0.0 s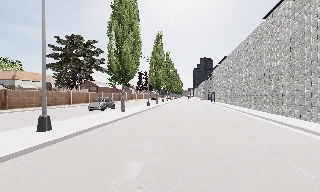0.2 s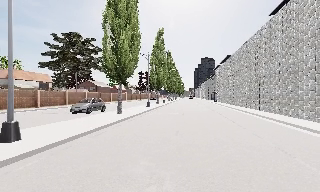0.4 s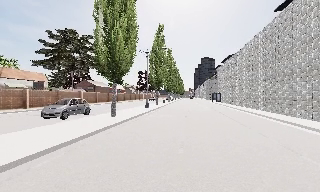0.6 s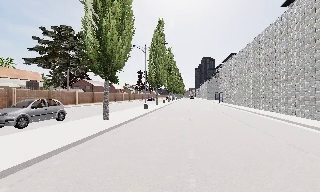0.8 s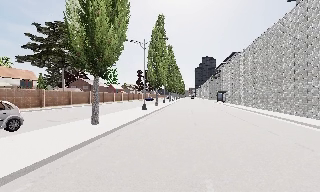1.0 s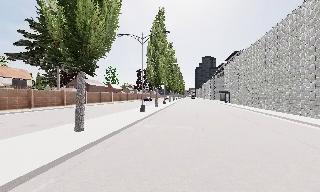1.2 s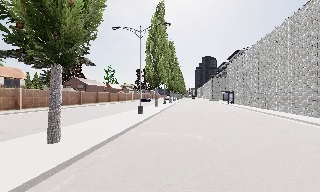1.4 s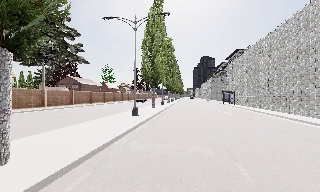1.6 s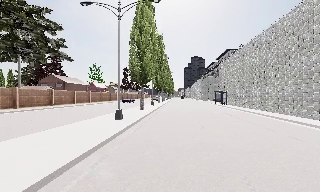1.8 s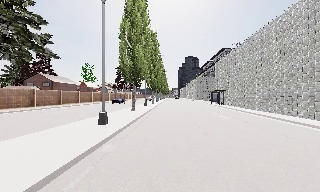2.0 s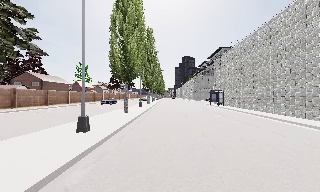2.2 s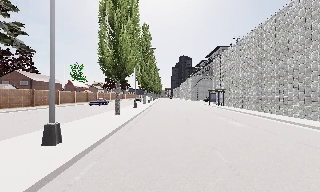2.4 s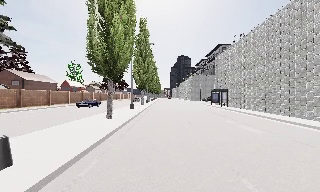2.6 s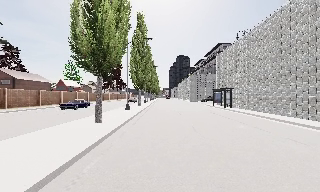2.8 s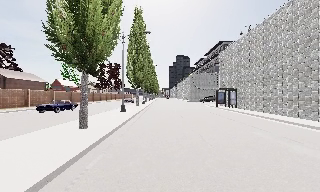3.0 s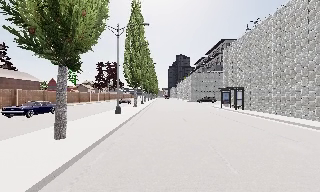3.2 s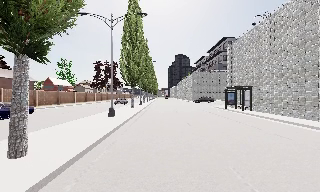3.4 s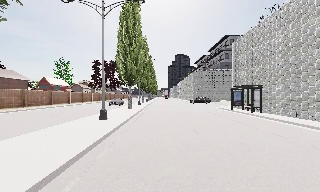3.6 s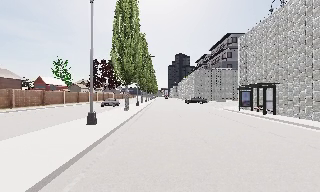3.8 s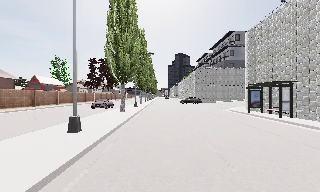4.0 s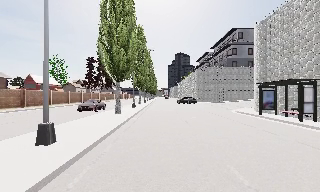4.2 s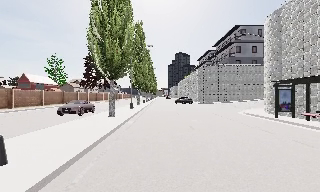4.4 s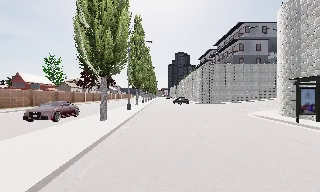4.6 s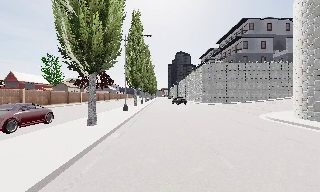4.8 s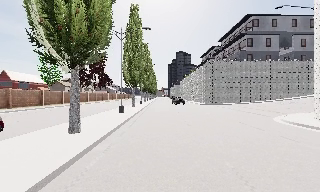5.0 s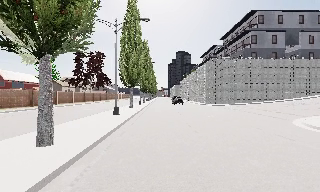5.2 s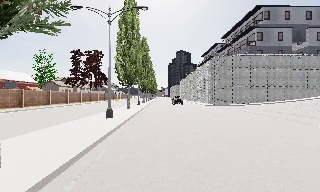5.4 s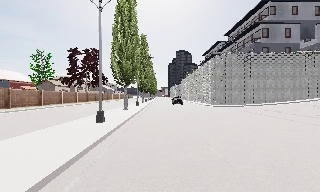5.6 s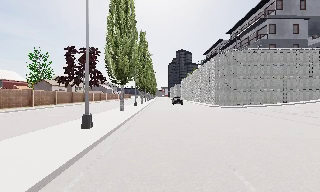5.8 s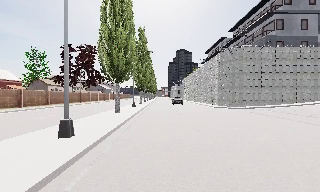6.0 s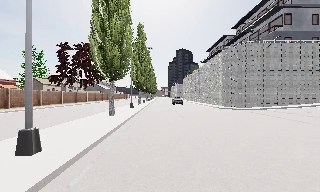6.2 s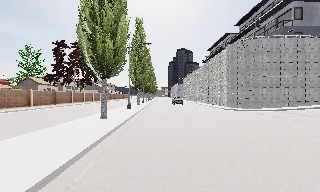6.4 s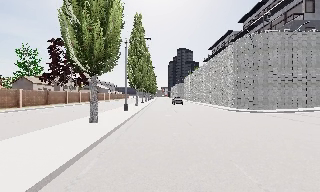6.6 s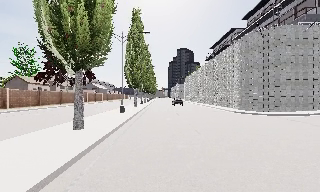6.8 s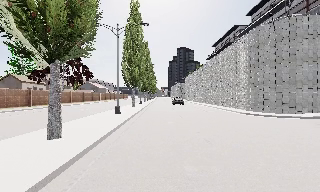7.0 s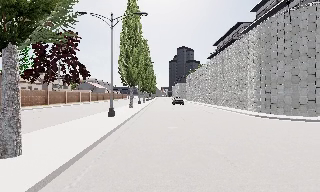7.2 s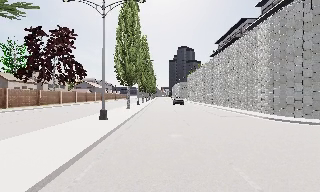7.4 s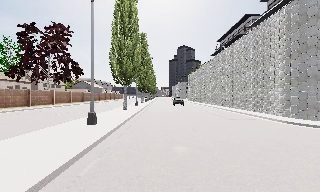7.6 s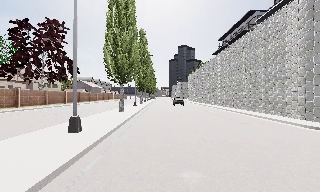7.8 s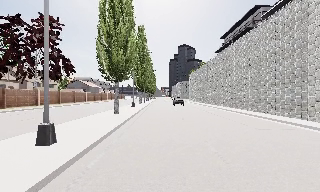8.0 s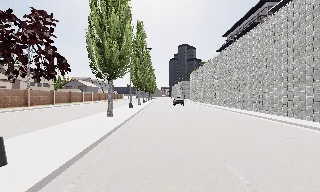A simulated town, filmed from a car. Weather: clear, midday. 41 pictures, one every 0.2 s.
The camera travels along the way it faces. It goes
forward.
0.0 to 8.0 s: The camera swings to its right by about 10 degrees, and the scene slides to the left. It travels forward, about 70 m, so what stands in front looms larger.
The film runs forward here.
